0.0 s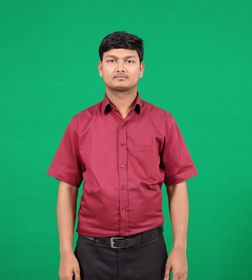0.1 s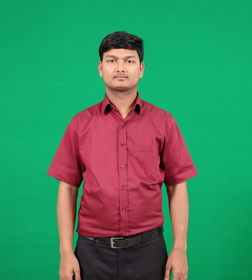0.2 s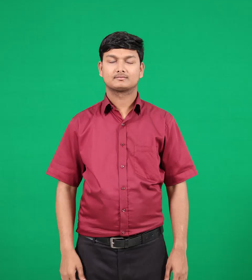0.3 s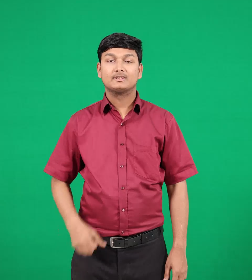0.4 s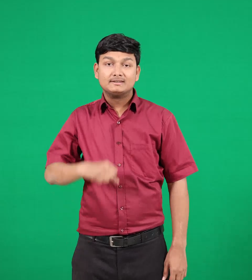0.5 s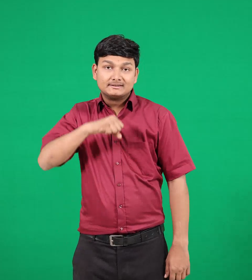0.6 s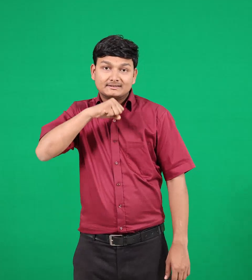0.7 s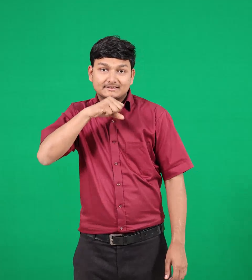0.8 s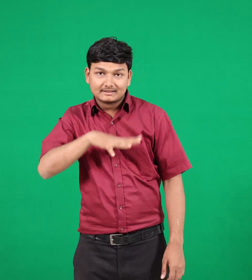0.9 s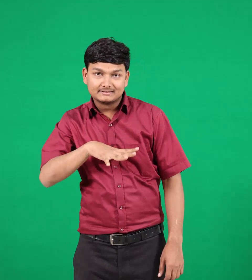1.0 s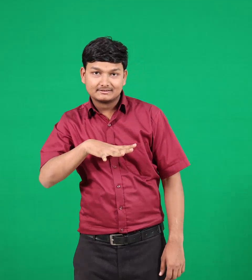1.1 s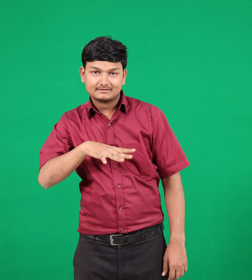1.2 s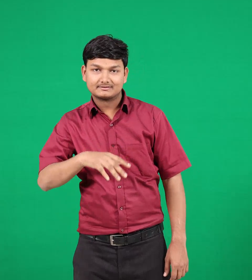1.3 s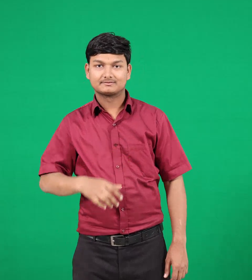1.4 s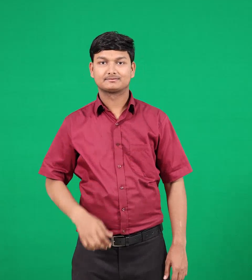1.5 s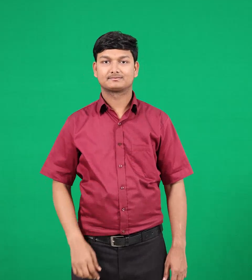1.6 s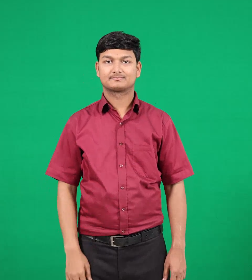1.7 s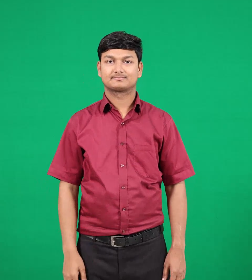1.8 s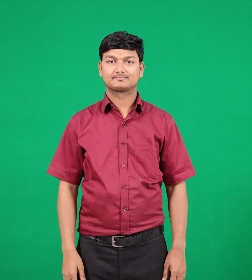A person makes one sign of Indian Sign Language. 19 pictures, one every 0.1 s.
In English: young
